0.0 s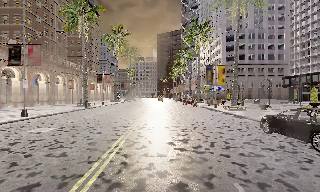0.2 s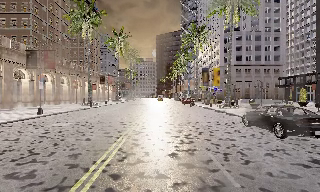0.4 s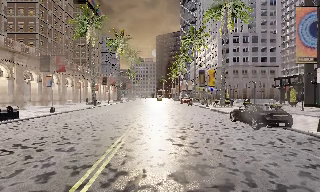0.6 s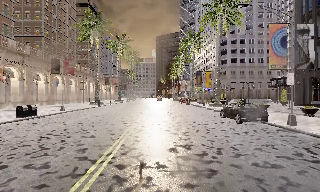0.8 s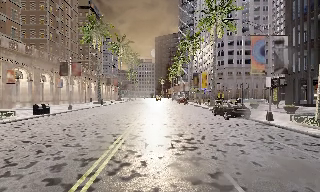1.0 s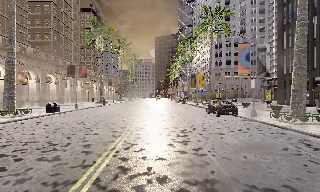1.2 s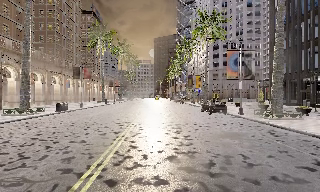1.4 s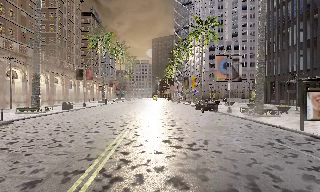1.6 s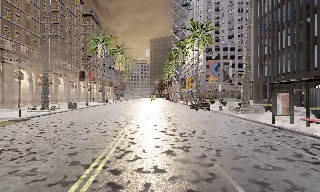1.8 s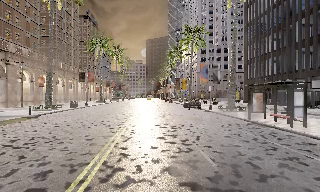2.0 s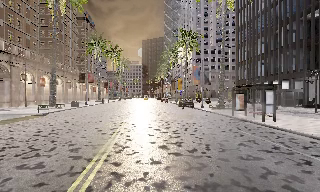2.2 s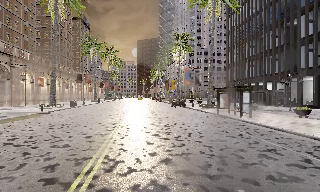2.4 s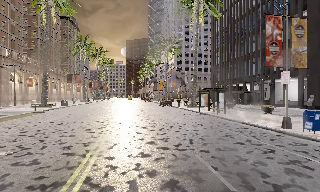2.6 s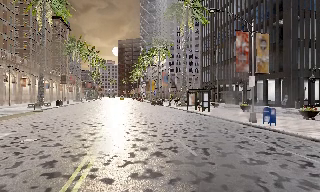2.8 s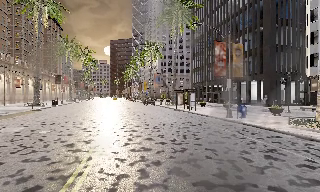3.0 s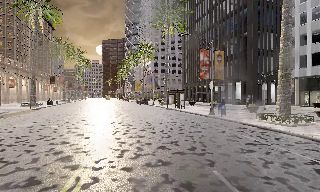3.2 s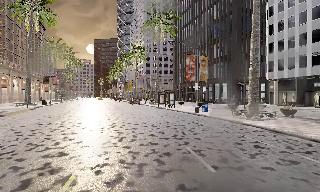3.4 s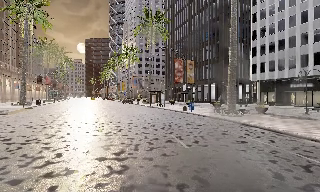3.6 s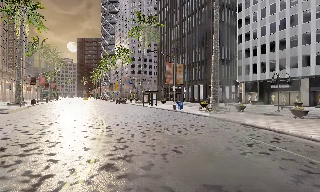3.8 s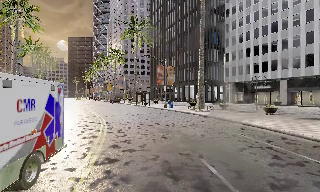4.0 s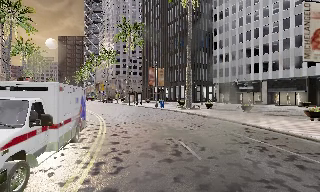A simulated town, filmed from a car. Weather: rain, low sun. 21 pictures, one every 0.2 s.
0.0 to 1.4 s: The camera travels backward, about 14 m, so what stands in front gets smaller.
1.4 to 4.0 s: The scene slides to the left, as the camera pans about 30 degrees to its right. It travels backward, about 25 m.
The film runs backward here.
